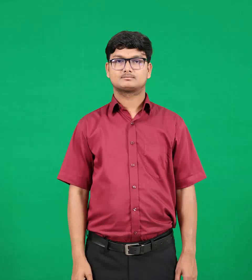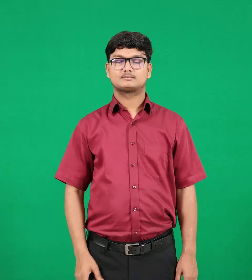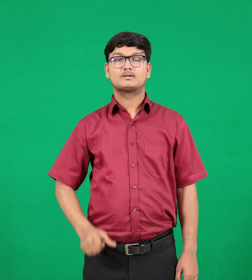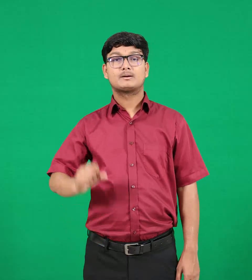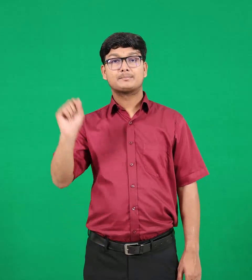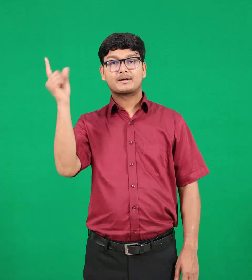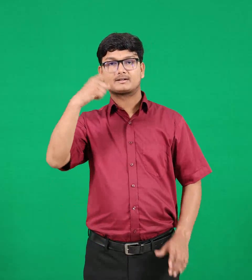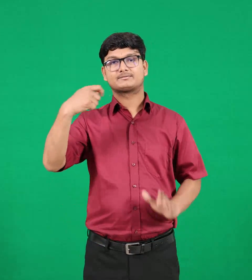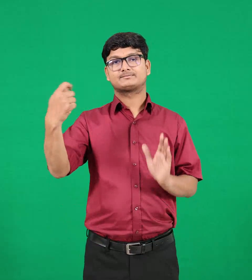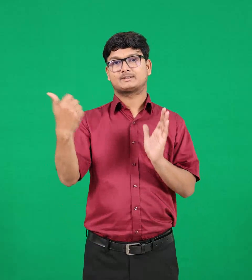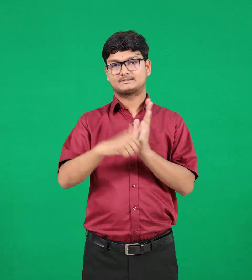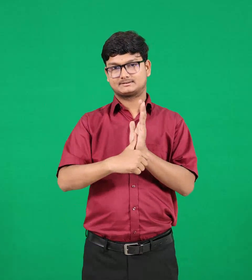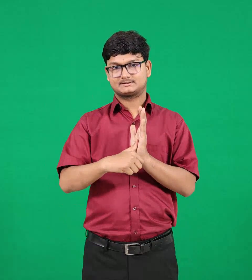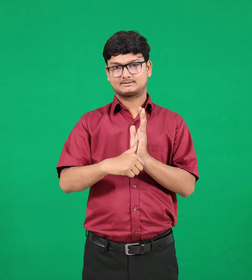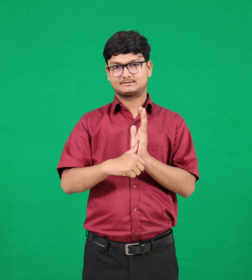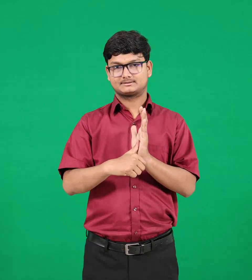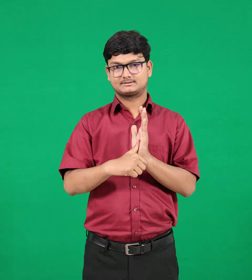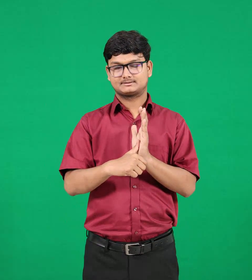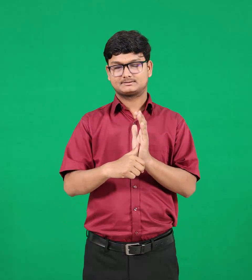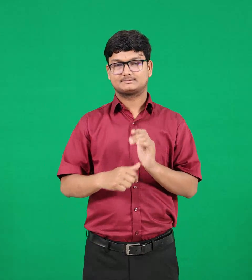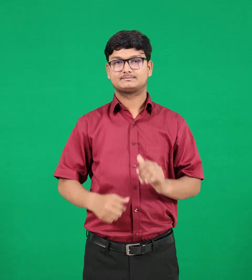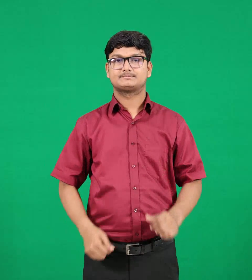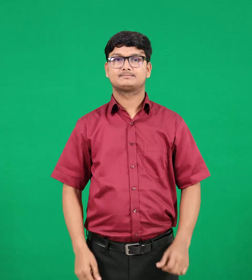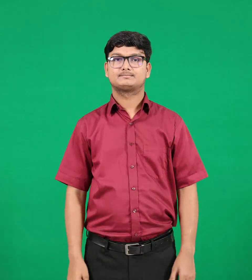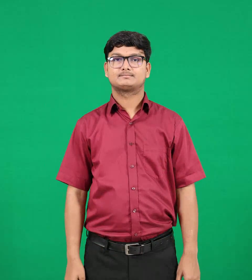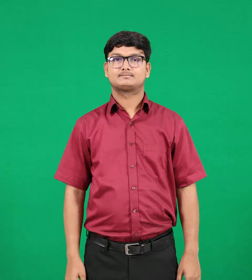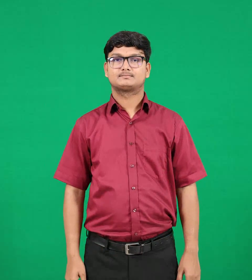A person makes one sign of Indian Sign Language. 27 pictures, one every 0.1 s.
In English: month
